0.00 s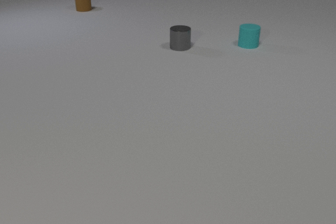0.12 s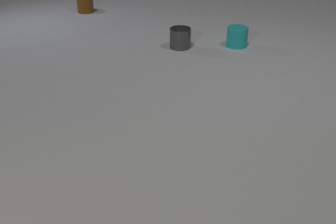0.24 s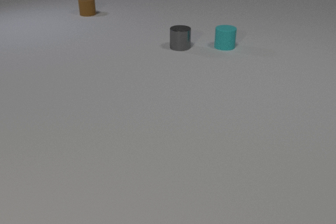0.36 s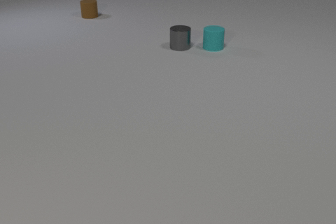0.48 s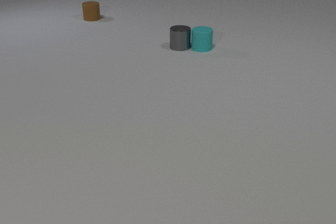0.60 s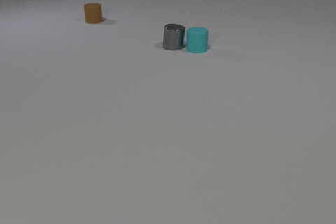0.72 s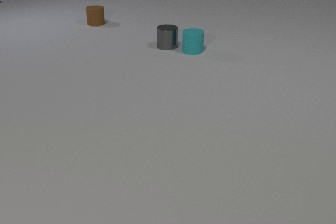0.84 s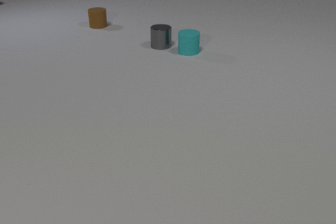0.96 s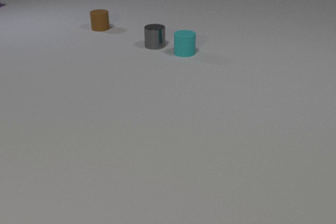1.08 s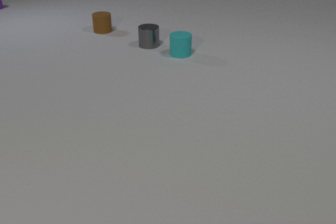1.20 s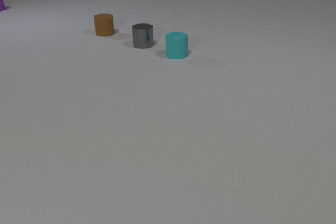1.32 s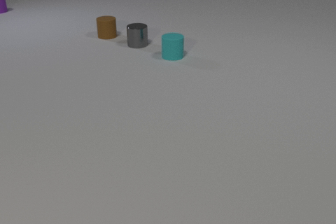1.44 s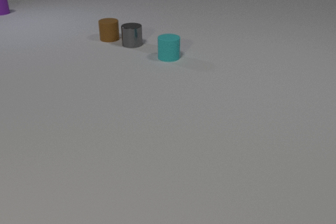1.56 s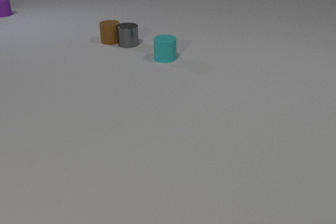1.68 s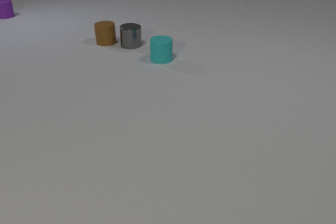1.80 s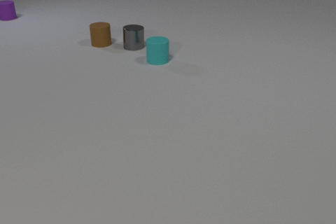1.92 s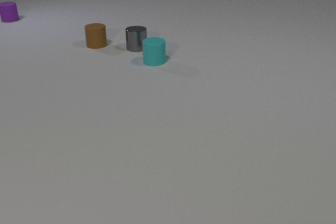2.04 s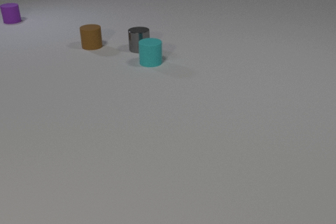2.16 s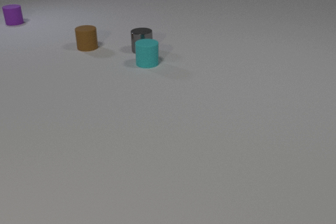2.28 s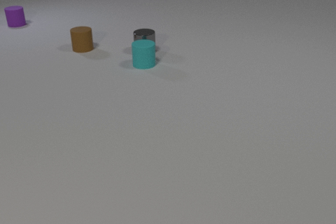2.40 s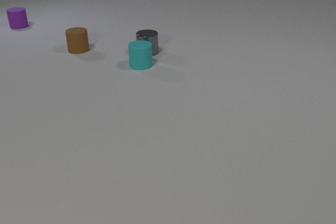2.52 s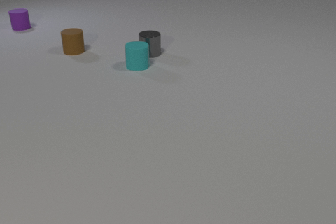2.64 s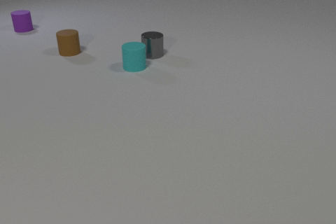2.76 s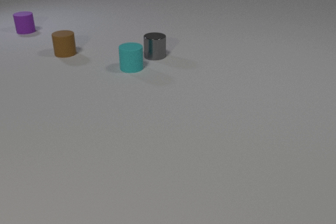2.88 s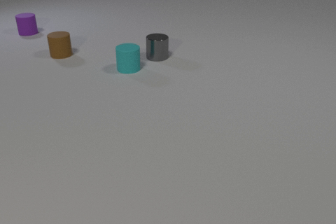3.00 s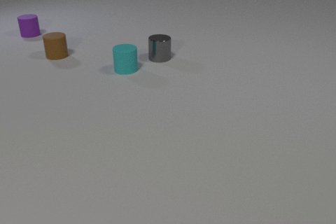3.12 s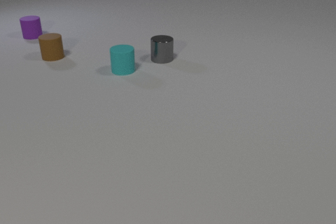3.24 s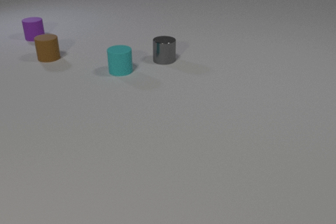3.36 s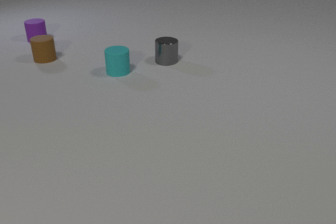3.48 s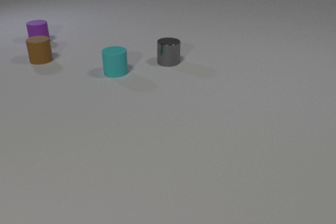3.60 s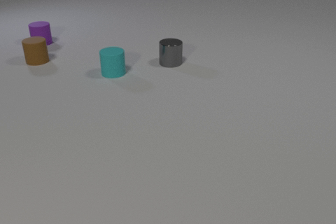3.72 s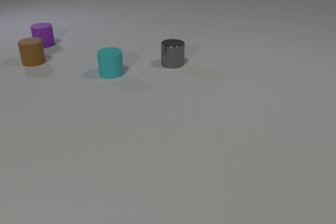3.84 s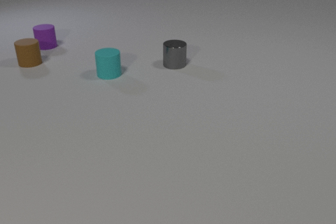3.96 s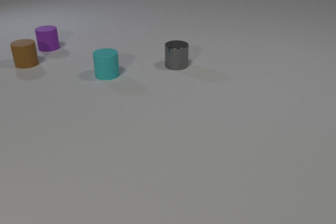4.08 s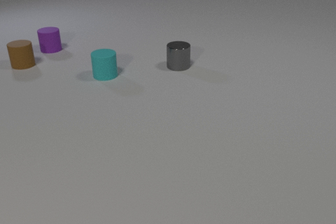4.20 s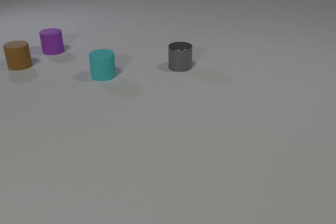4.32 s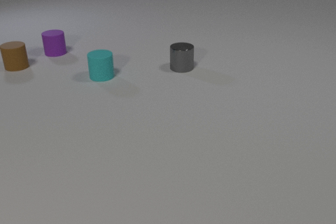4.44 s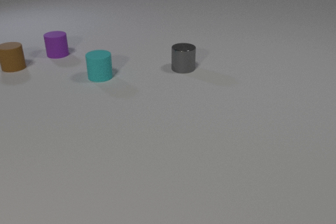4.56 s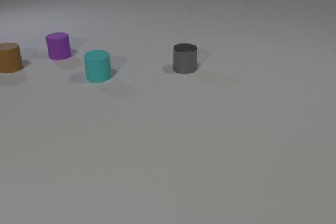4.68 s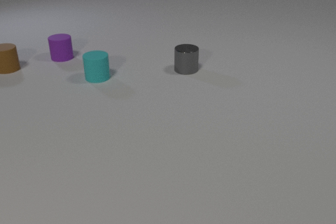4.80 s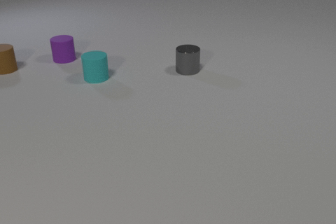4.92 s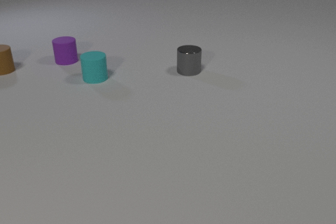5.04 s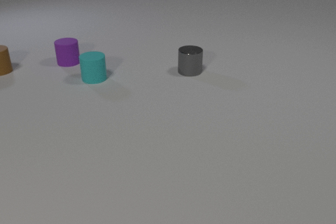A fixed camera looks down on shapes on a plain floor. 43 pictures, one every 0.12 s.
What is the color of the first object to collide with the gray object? cyan.
What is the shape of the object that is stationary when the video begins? cylinder.
How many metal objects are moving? 1.
0.00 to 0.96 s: The cyan rubber cylinder slides to the left and toward the camera. The gray metal cylinder slides to the left. The purple rubber cylinder comes in at the left edge. The brown rubber cylinder slides toward the camera. The cyan rubber cylinder and the gray metal cylinder collide.
0.96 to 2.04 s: The cyan rubber cylinder slides to the left and toward the camera. The gray metal cylinder slides to the left and toward the camera. The purple rubber cylinder slides toward the camera. The brown rubber cylinder slides toward the camera. The gray metal cylinder and the brown rubber cylinder collide.
2.04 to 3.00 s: The cyan rubber cylinder slides to the left and toward the camera. The gray metal cylinder slides toward the camera and to the right. The purple rubber cylinder slides toward the camera. The brown rubber cylinder slides to the left and toward the camera.
3.00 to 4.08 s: The cyan rubber cylinder slides to the left and toward the camera. The gray metal cylinder slides toward the camera and to the right. The purple rubber cylinder slides toward the camera. The brown rubber cylinder slides to the left and toward the camera.
4.08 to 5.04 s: The cyan rubber cylinder slides to the left and toward the camera. The gray metal cylinder slides toward the camera and to the right. The purple rubber cylinder slides toward the camera and to the right. The brown rubber cylinder slides to the left.
